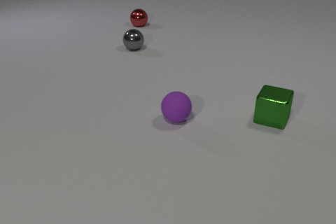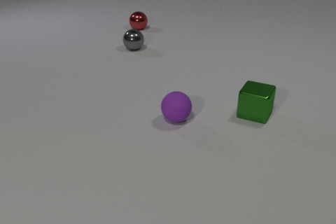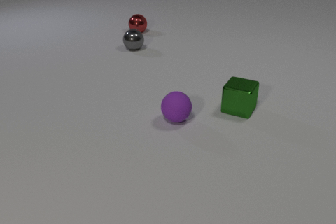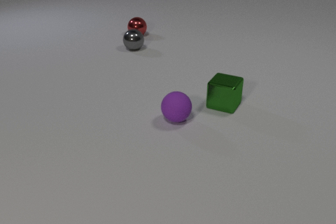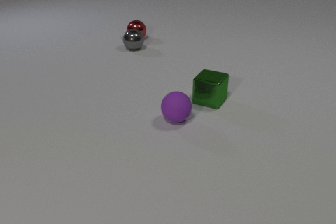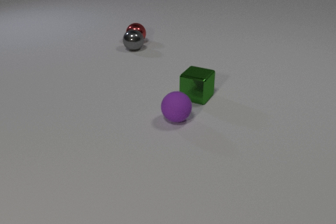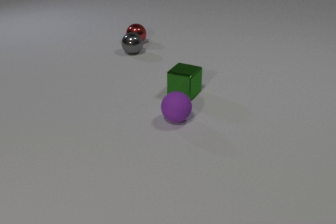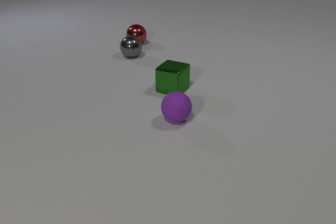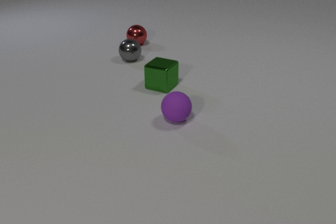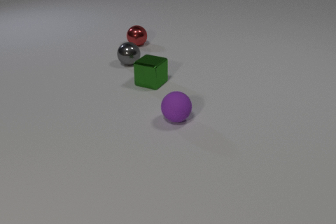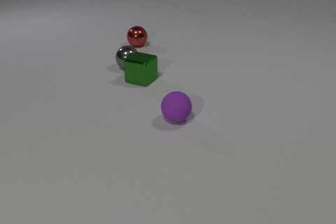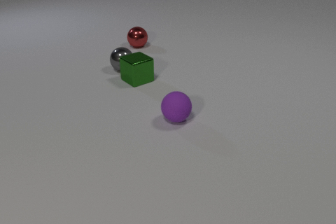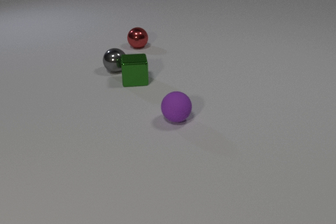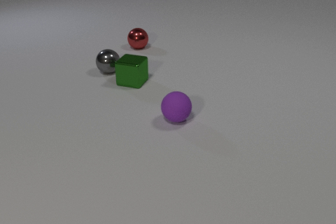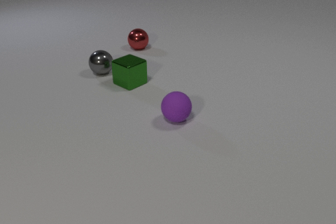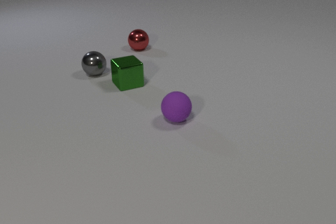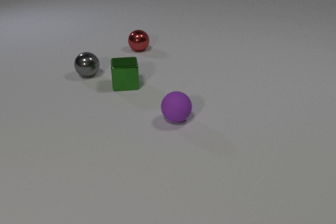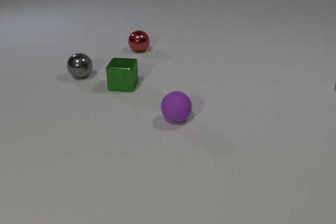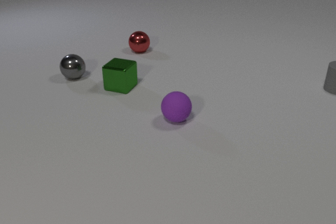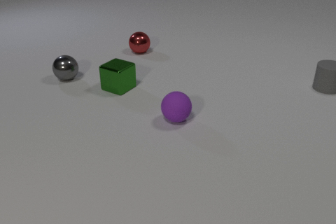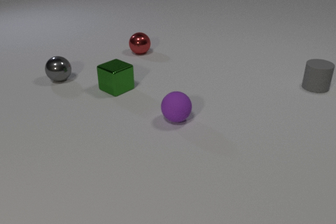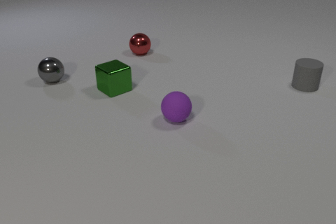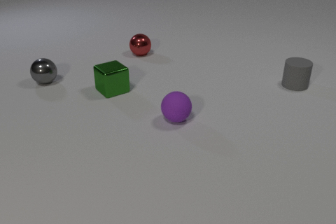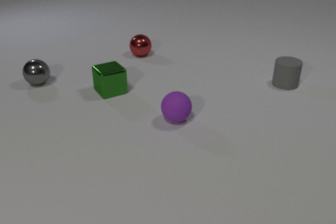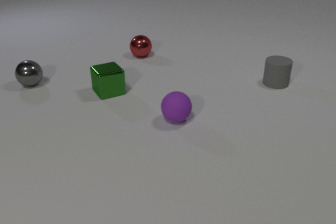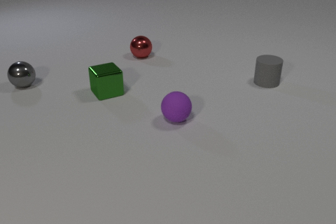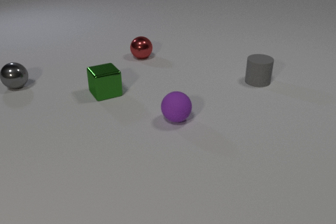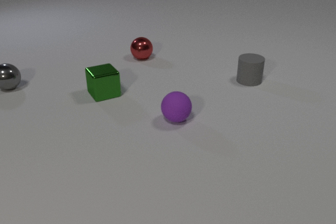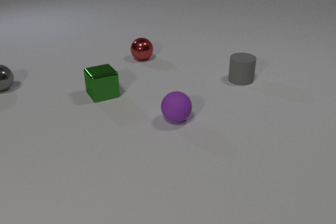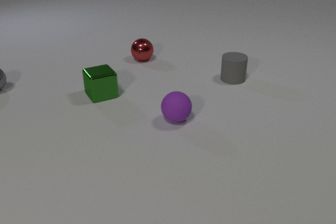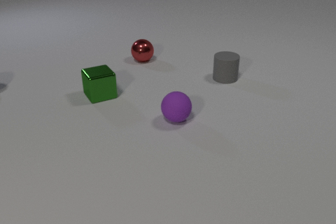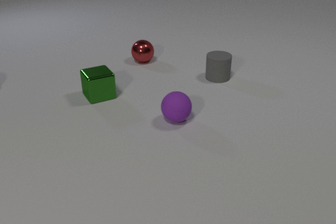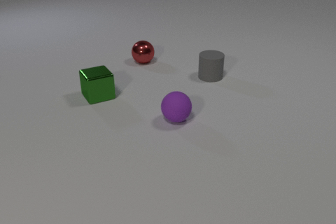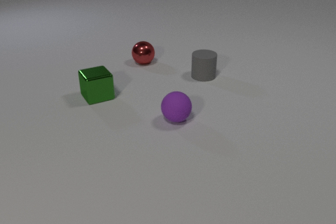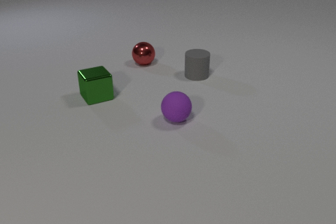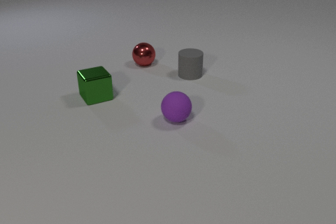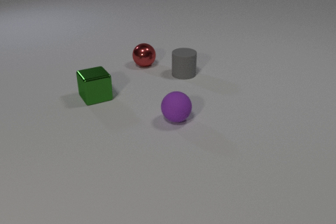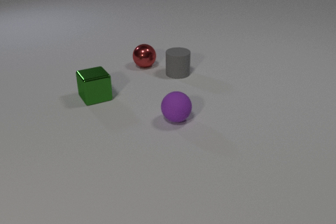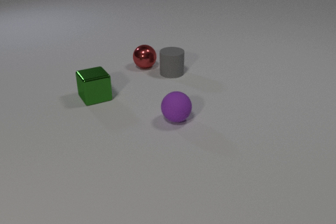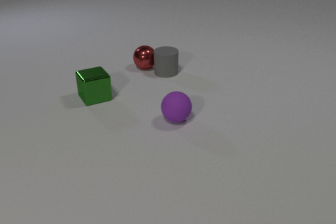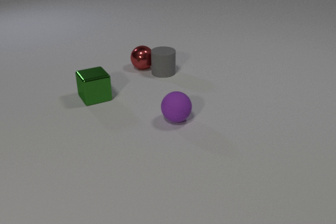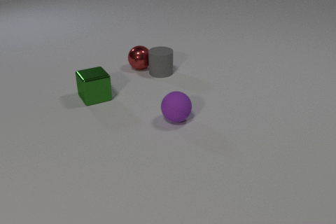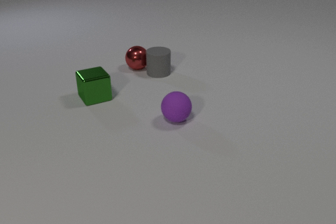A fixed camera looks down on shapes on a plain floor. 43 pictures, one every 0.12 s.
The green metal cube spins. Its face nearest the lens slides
to the left.
The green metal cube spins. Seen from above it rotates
clockwise.
0.00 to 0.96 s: The red metal sphere rolls toward the camera. The gray metal sphere rolls toward the camera. The green metal cube slides to the left and away from the camera. The red metal sphere and the gray metal sphere collide.
0.96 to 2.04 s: The red metal sphere rolls toward the camera. The gray metal sphere rolls to the left and toward the camera. The green metal cube slides to the left, spins clockwise seen from above by about 165 degrees, its near face sliding to the left. The gray metal sphere and the green metal cube collide.
2.04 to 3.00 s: The red metal sphere rolls toward the camera. The gray metal sphere rolls to the left. The green metal cube slides to the left and toward the camera, spins clockwise seen from above by about 60 degrees, its near face sliding to the left. The gray rubber cylinder slides to the left.
3.00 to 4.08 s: The red metal sphere rolls toward the camera. The gray metal sphere rolls to the left, leaves at the left edge. The green metal cube slides to the left and toward the camera. The gray rubber cylinder slides to the left.
4.08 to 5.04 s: The red metal sphere rolls toward the camera and to the left. The gray rubber cylinder slides to the left. The red metal sphere and the gray rubber cylinder collide.
Are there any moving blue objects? no.
How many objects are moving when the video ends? 2.
How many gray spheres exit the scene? 1.
